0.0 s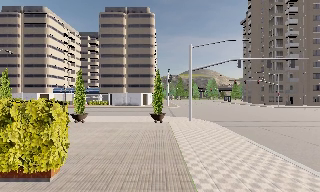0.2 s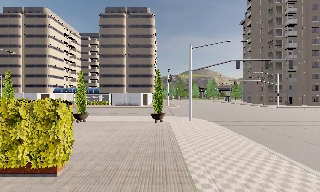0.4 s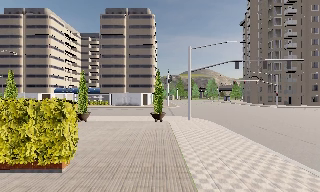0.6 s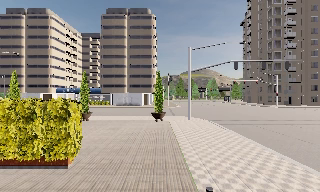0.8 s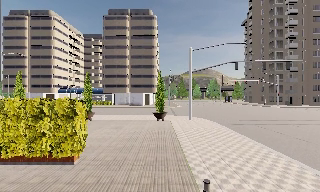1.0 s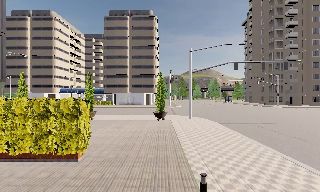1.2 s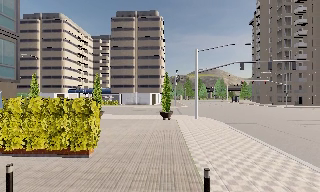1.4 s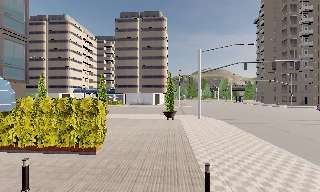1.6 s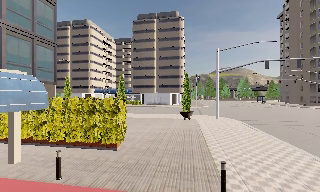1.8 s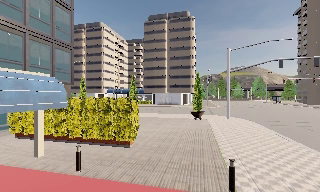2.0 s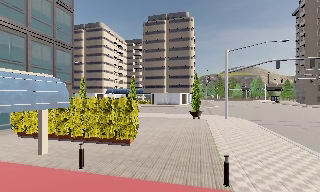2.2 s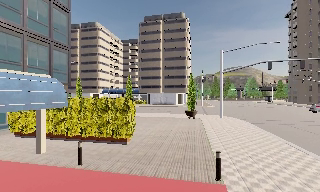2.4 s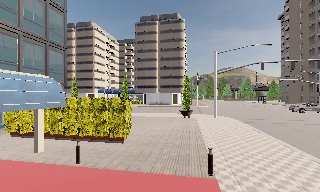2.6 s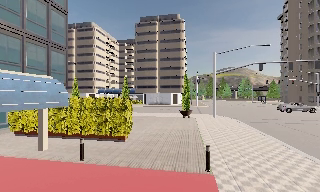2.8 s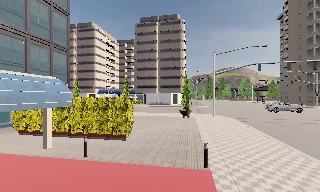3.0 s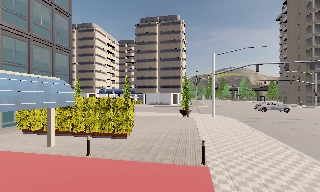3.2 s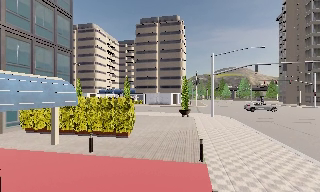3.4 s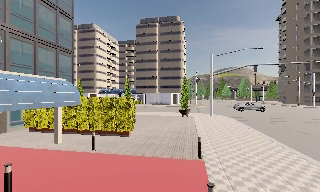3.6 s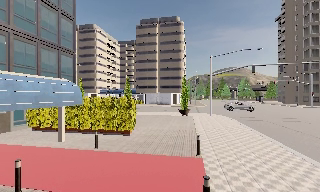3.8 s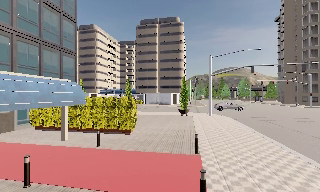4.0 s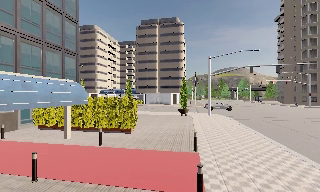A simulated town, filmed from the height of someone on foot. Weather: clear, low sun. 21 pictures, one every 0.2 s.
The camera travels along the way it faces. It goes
backward.
0.0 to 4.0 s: The camera swings to its left by about 10 degrees, and the scene slides to the right. It travels backward, about 6 m, so what stands in front gets smaller.
The film runs backward here.
